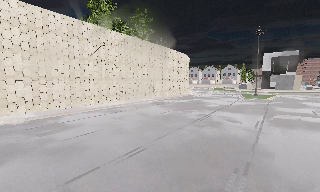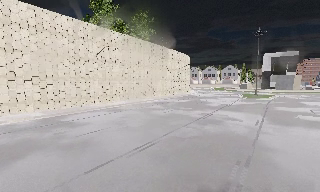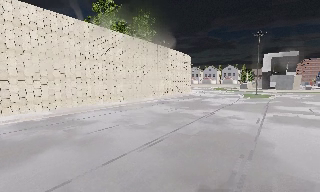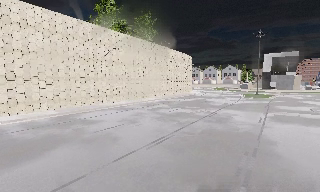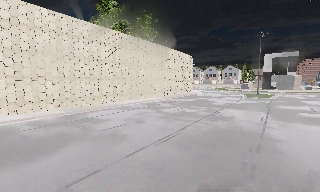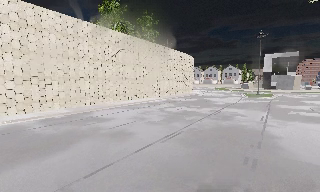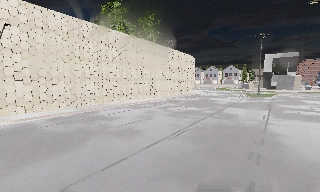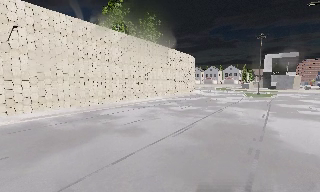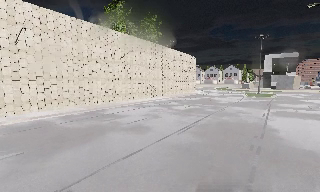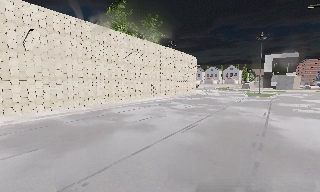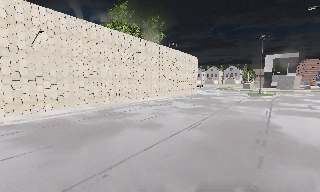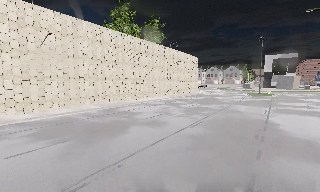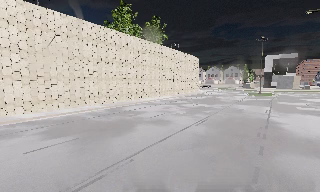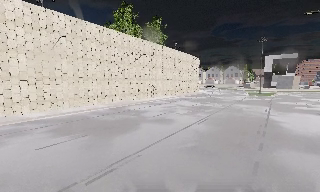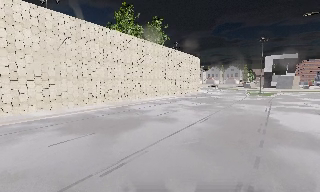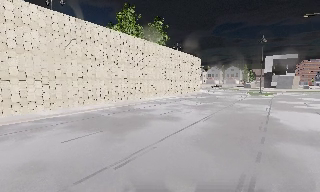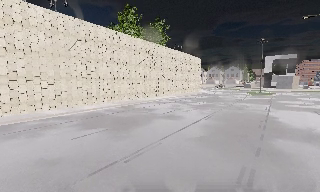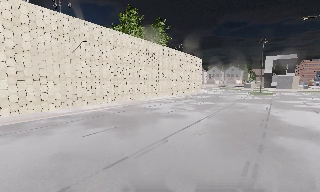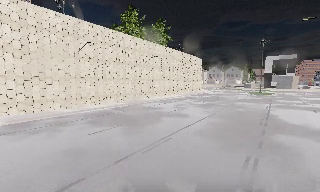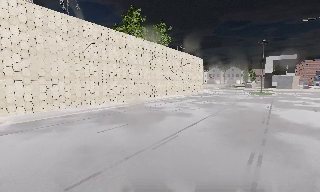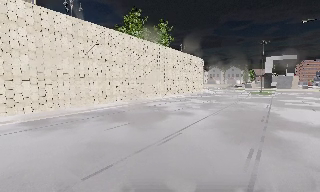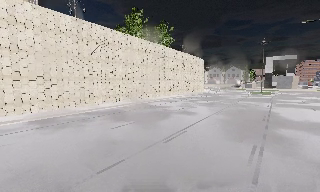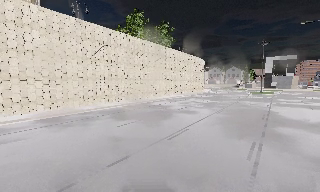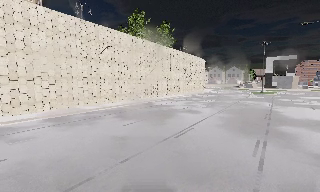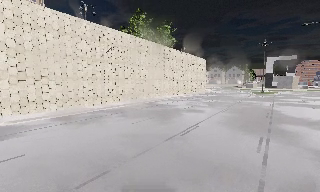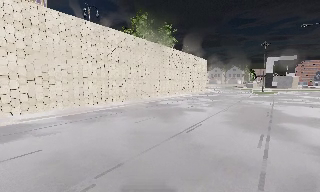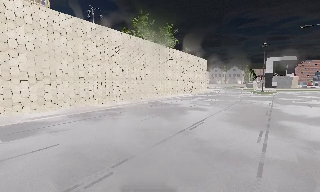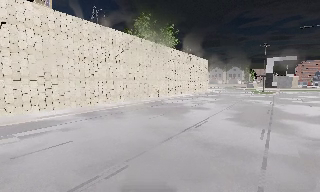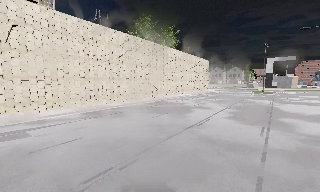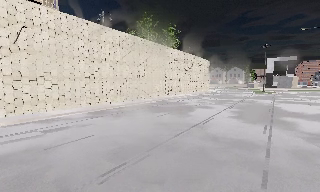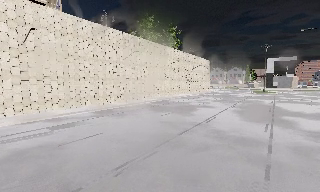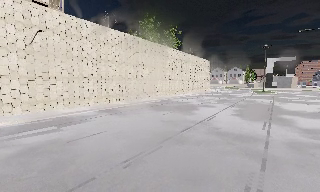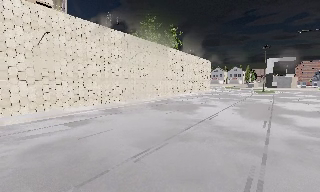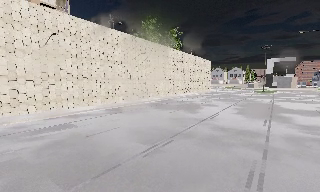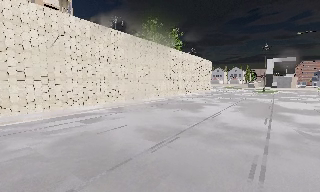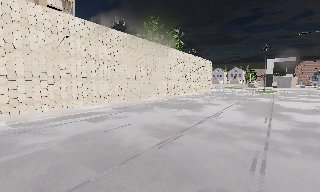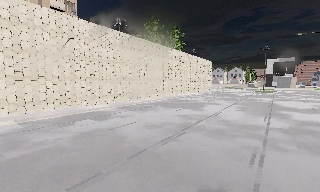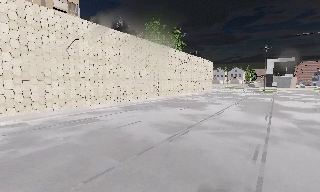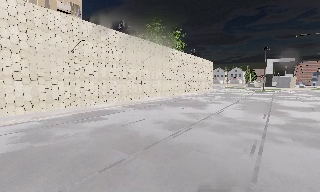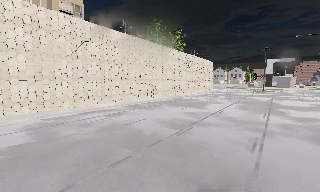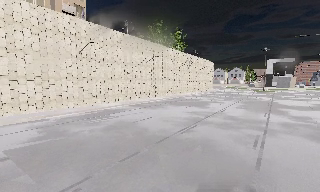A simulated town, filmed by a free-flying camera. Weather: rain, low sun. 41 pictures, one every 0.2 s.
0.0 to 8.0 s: The camera travels backward and to its left, about 19 m, so what stands in front gets smaller.
The film runs backward here.
